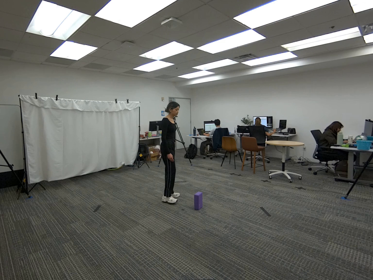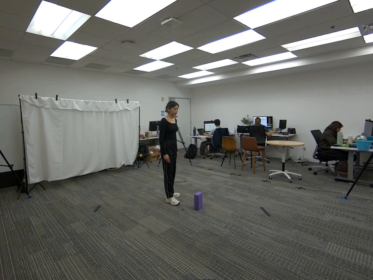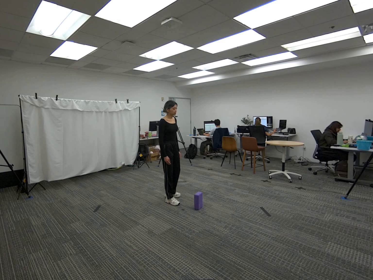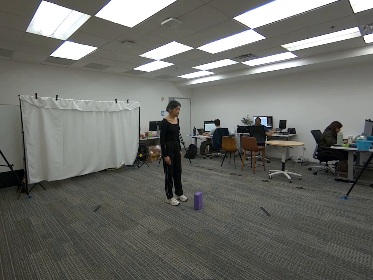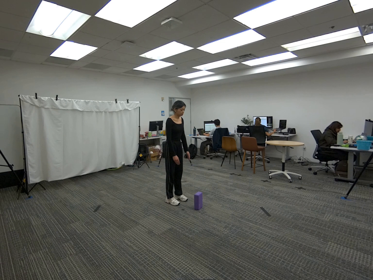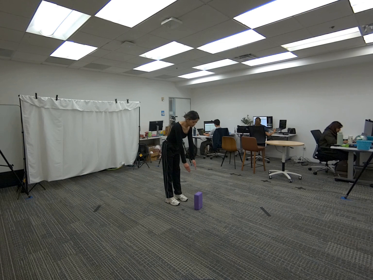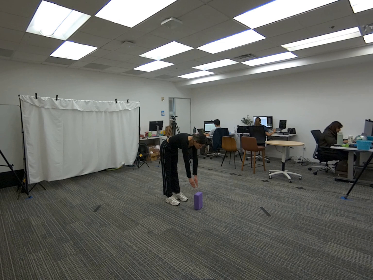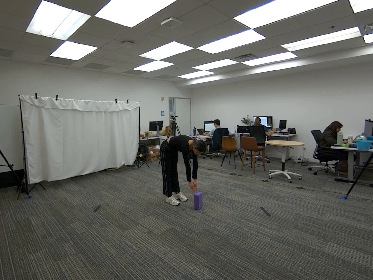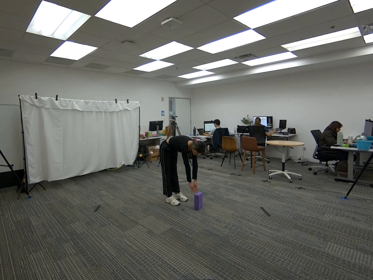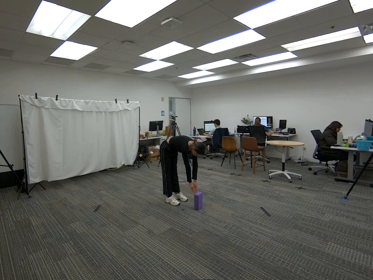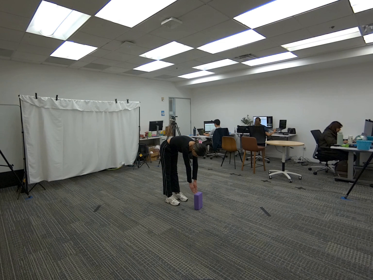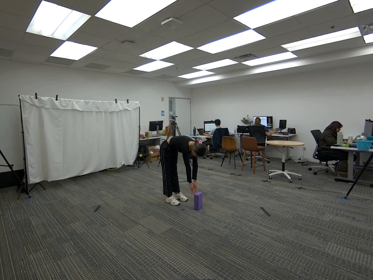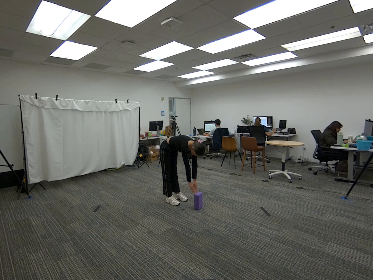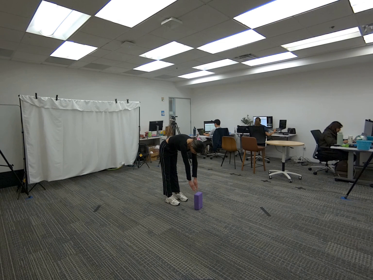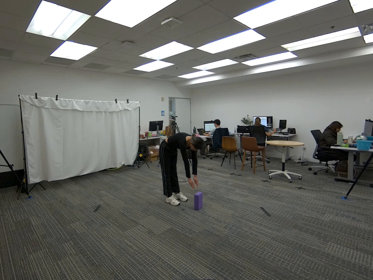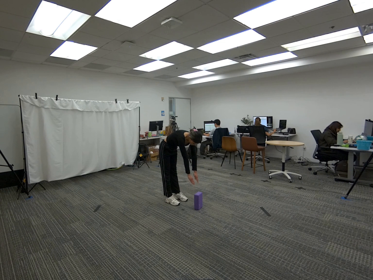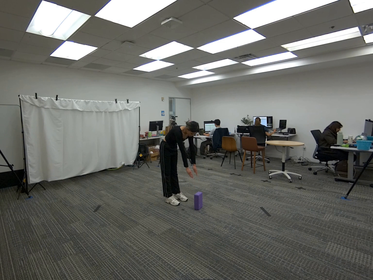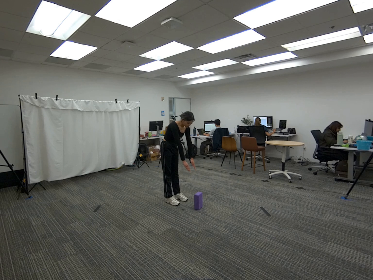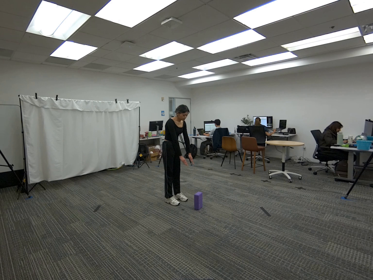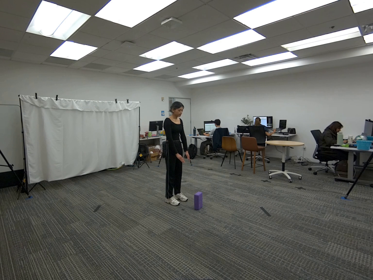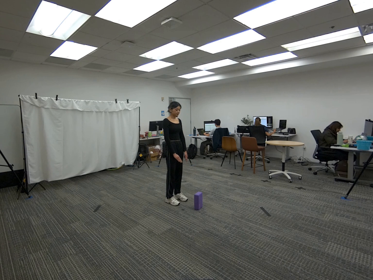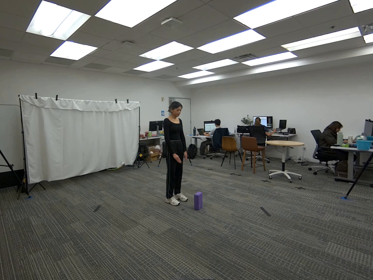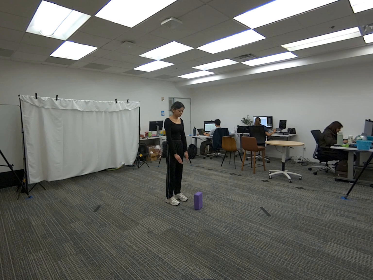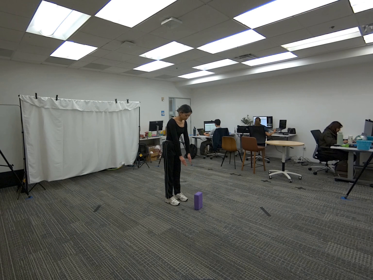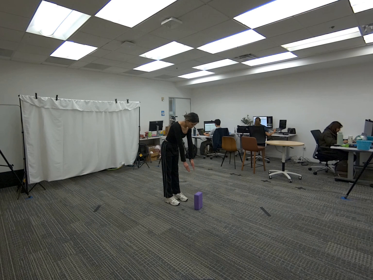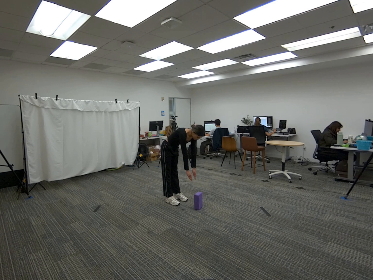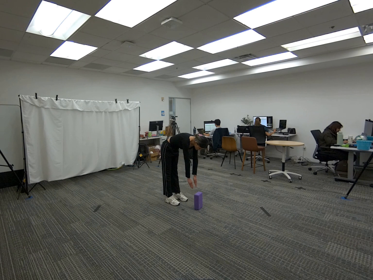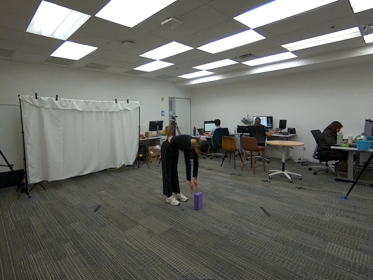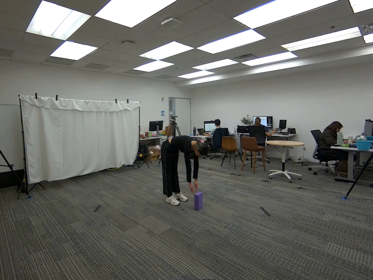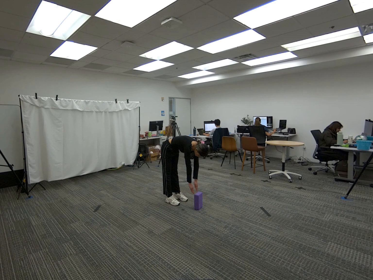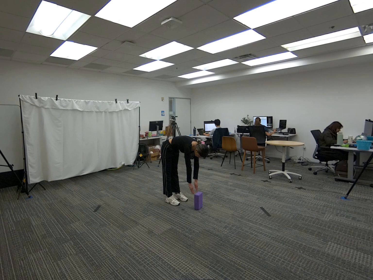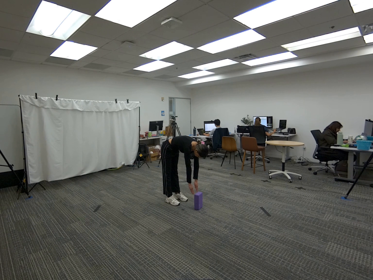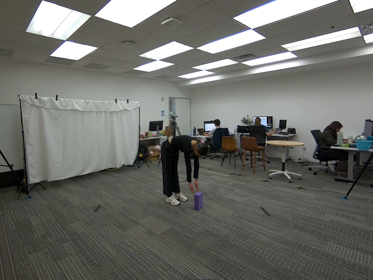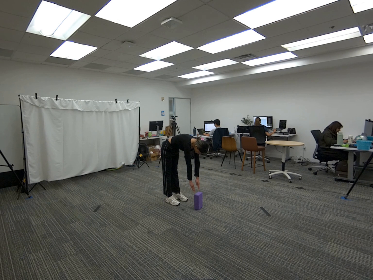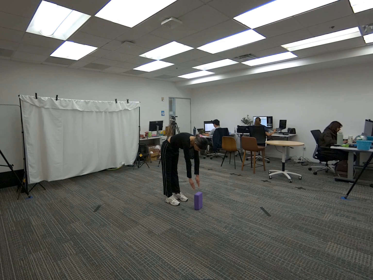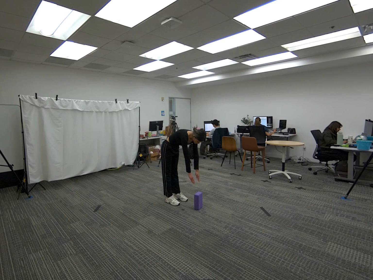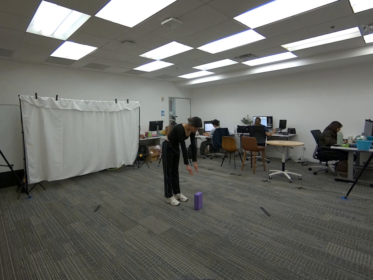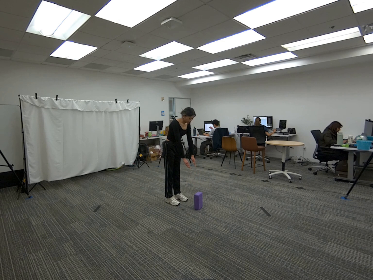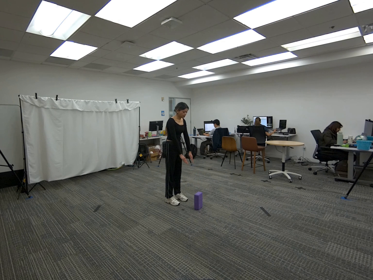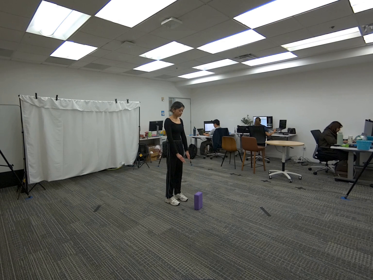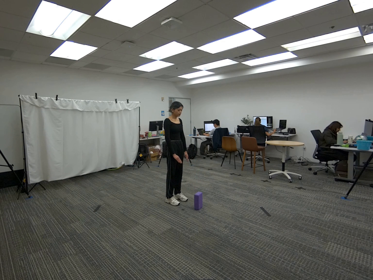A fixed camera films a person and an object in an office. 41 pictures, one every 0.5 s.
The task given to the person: Walk over to the yoga block on the floor and proceed to get into a yoga half forward fold. Stand up right when complete.
